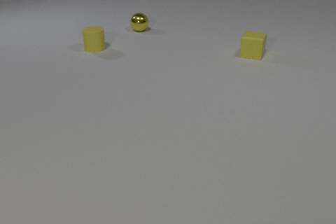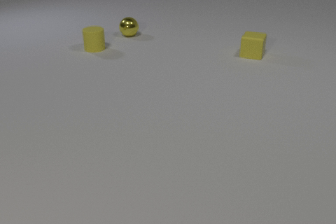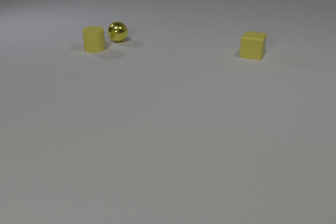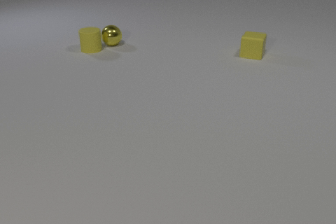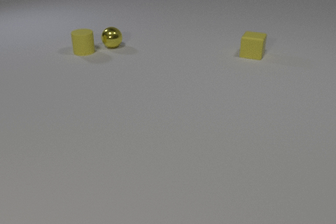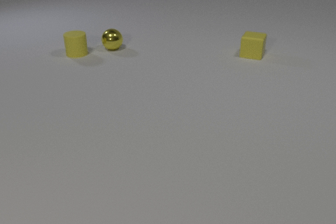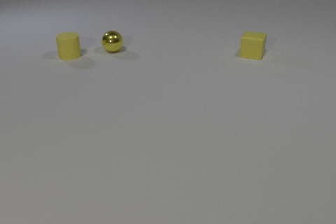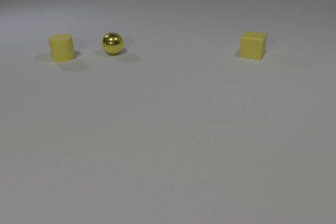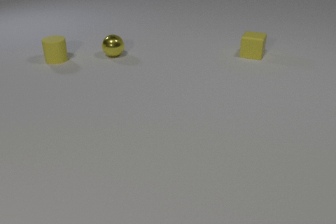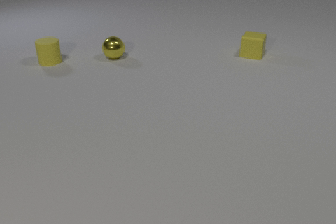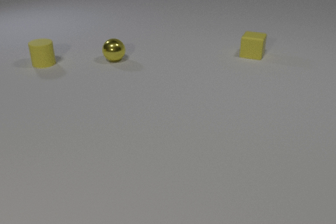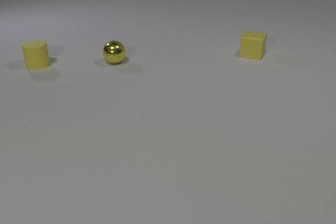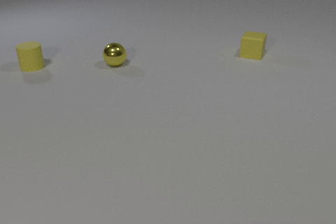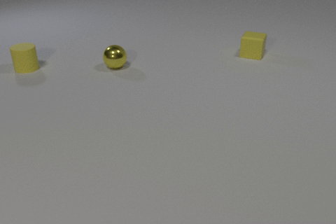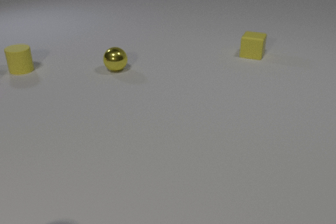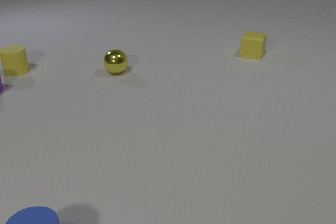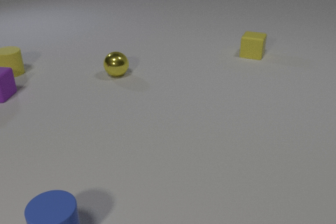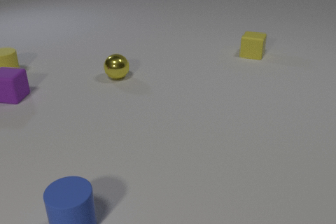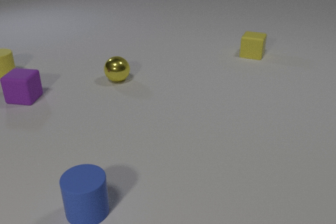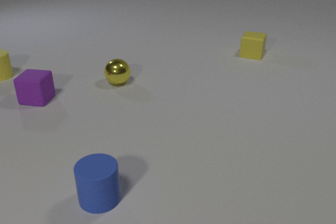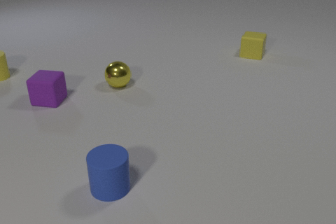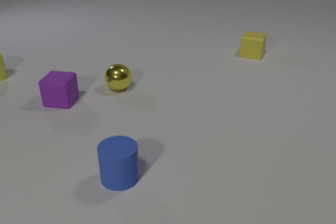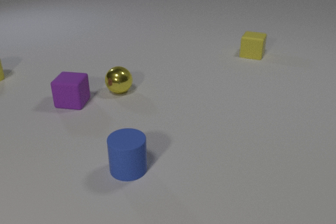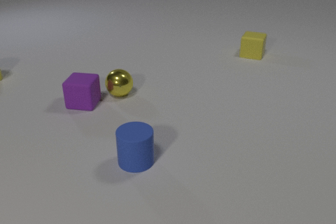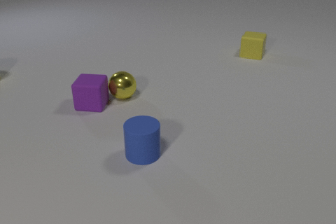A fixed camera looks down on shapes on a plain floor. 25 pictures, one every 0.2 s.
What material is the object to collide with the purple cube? metal.
What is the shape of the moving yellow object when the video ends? sphere.
What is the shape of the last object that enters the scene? cube.
0.0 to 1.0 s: The yellow metal sphere rolls toward the camera and to the left. The yellow rubber cylinder slides to the left and toward the camera. The yellow metal sphere and the yellow rubber cylinder collide.
1.0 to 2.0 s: The yellow metal sphere rolls toward the camera. The yellow rubber cylinder slides to the left and toward the camera.
2.0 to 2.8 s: The yellow metal sphere rolls toward the camera. The yellow rubber cylinder slides to the left and toward the camera.
2.8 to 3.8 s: The yellow metal sphere rolls toward the camera. The yellow rubber cylinder slides to the left. The purple rubber cube comes in at the left edge, slides to the right and toward the camera. The blue rubber cylinder comes in at the bottom edge, slides away from the camera and to the right.
3.8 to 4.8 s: The yellow metal sphere rolls toward the camera. The yellow rubber cylinder slides to the left. The purple rubber cube slides to the right and toward the camera. The blue rubber cylinder slides away from the camera and to the right. The yellow metal sphere and the purple rubber cube collide.
